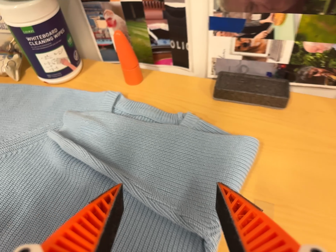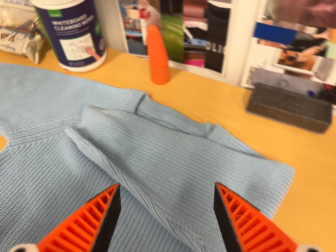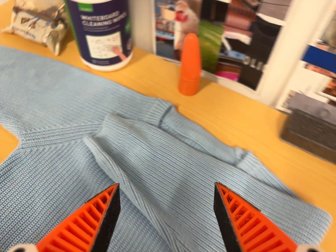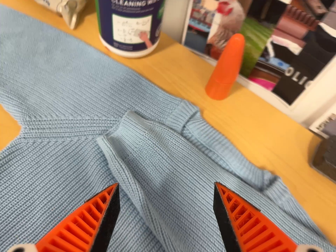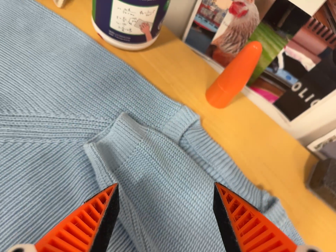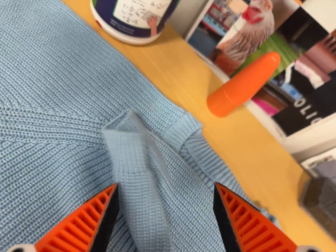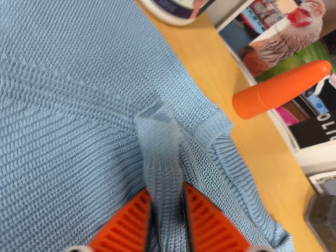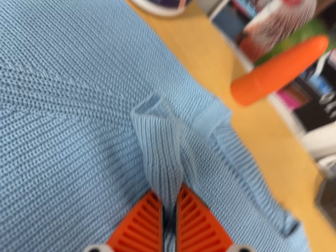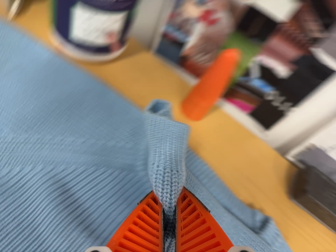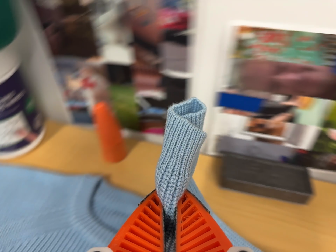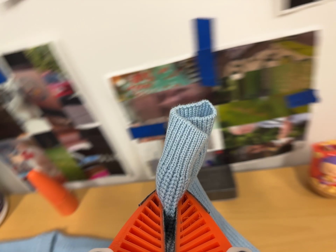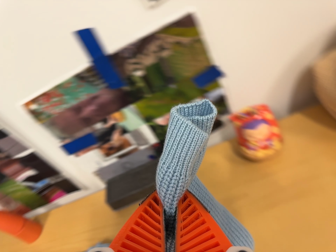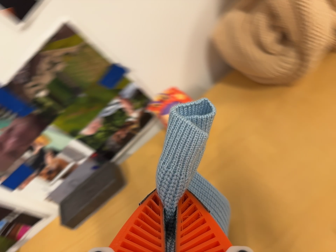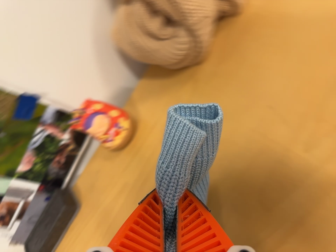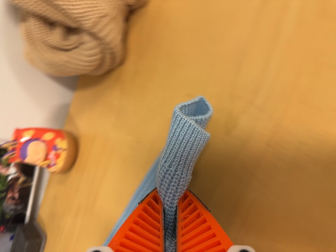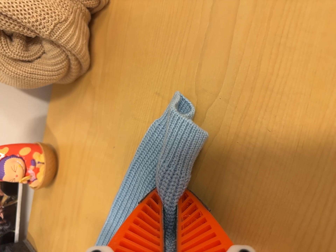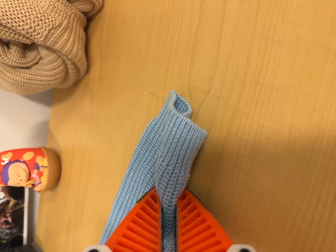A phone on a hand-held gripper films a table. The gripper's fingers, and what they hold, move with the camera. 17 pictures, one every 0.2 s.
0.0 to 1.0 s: The camera pans to its right by about 10 degrees. It travels forward, to its left and toward the top of its view, about 30 cm, so what stands in front looms larger. Its aim tips toward the bottom of its view by about 15 degrees. It rolls about its line of sight by about 35 degrees, and the scene rotates clockwise.
1.0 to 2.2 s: The camera travels to its right, about 40 cm, so close, fixed things drift to the left. Its aim tips toward the top of its view by about 20 degrees, and the scene shifts downward. It rolls about its line of sight by about 65 degrees, and the scene rotates counterclockwise.
2.2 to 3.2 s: The camera travels to its right, about 32 cm, so close, fixed things drift to the left. It rolls about its line of sight by about 60 degrees, and the scene rotates counterclockwise.
The film runs backward here.
